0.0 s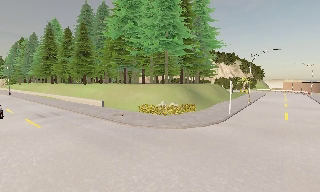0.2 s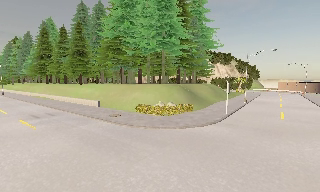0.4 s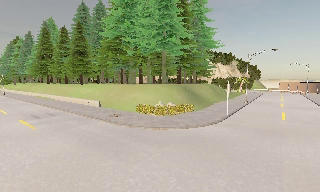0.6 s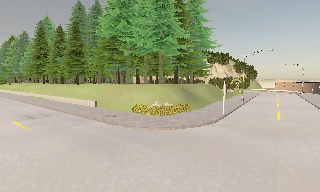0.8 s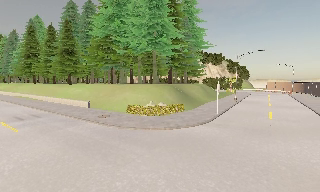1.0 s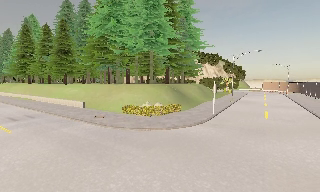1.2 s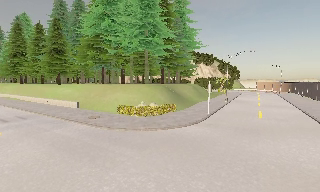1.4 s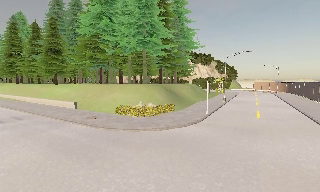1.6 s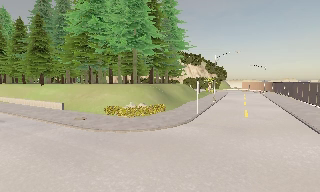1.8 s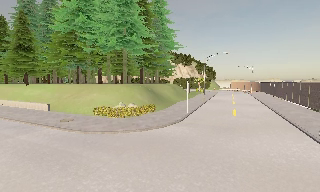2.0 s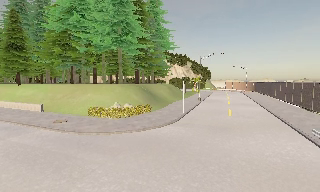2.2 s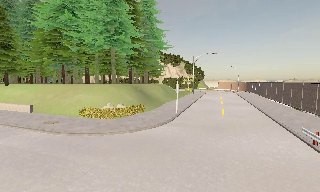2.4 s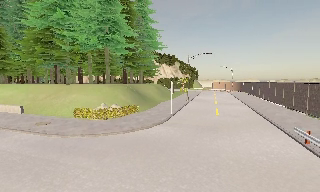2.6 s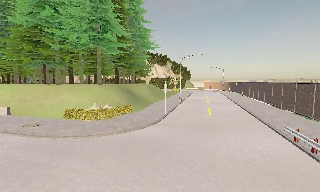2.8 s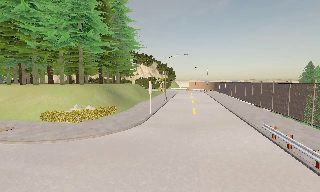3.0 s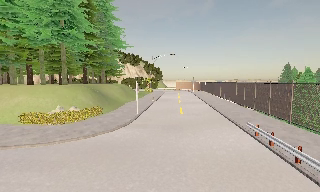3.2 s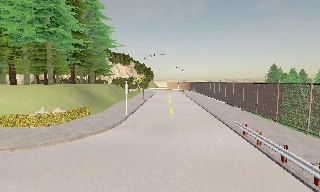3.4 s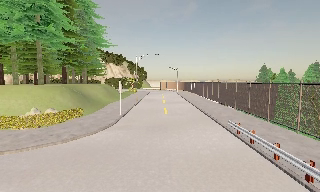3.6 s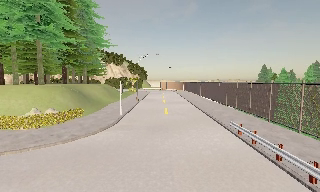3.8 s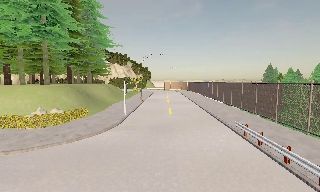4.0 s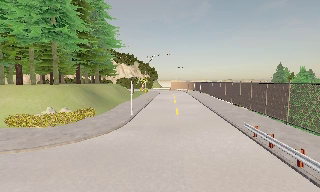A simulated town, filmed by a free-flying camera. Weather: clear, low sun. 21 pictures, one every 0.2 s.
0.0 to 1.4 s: The camera shifts only a little, or ends up much as it began.
1.4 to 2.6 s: The camera swings to its right by about 15 degrees, and the scene slides to the left.
2.6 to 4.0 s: The scene slides to the left, as the camera pans about 10 degrees to its right. It travels forward, about 0.5 m, so what stands in front looms larger.
The film runs forward here.
